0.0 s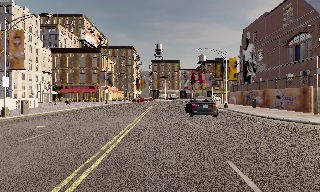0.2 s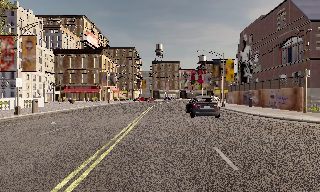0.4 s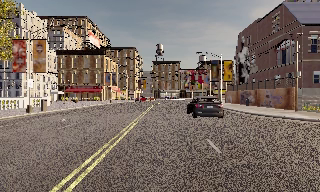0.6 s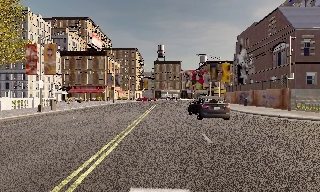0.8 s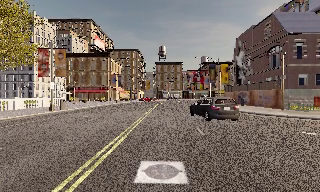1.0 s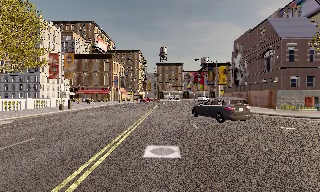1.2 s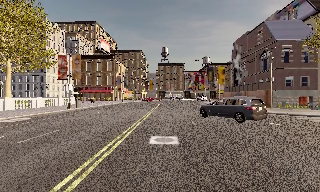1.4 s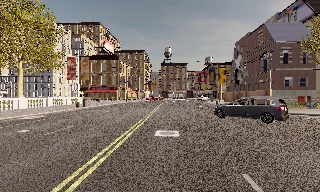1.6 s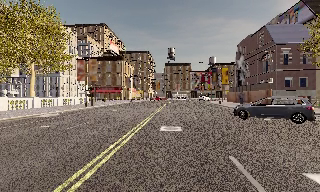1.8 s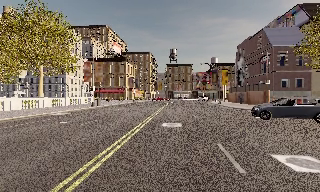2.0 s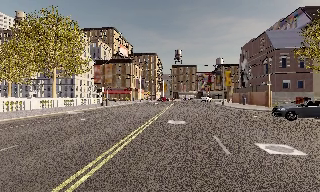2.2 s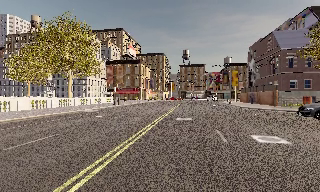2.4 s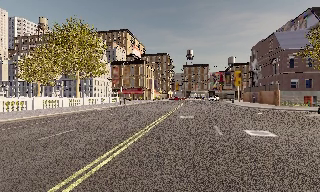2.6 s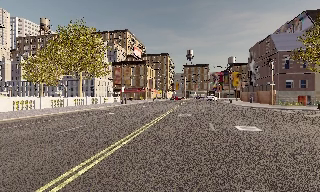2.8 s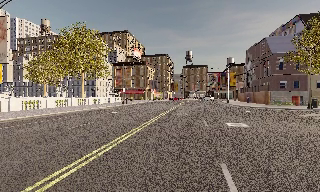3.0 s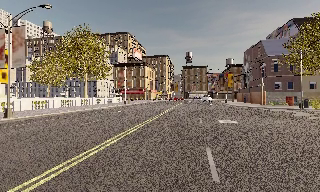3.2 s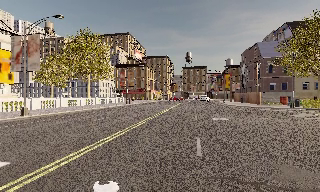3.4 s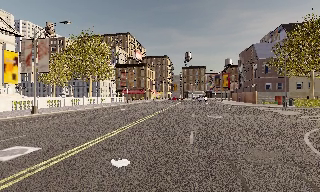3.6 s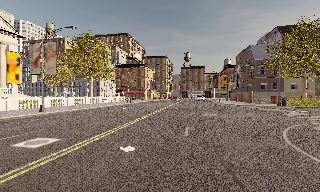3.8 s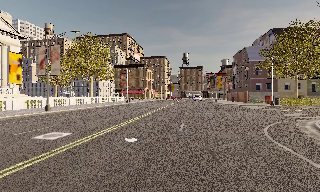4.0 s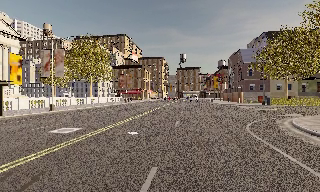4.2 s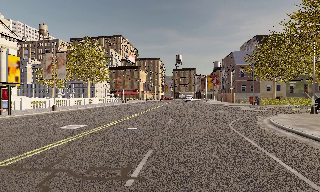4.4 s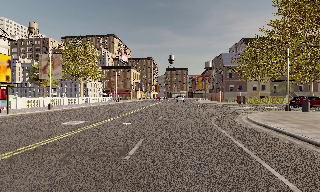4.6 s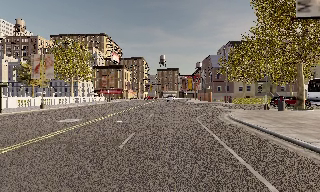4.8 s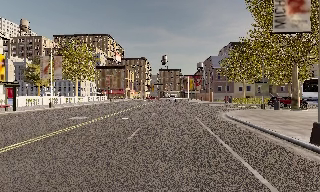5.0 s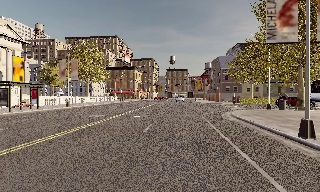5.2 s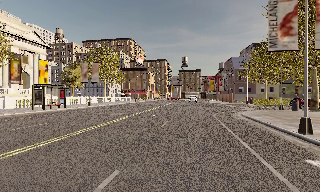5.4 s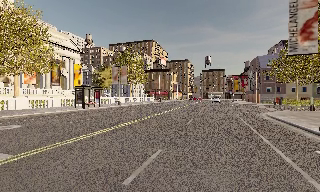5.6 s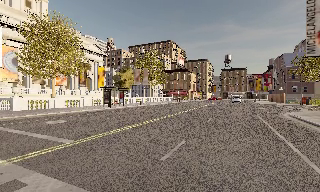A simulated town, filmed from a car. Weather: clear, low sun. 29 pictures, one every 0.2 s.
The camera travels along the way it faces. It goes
backward.
0.0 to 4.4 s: The camera travels backward, about 25 m, so what stands in front gets smaller.
4.4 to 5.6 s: The camera swings to its left by about 20 degrees, and the scene slides to the right. It travels backward, about 7 m, so what stands in front gets smaller.
The film runs backward here.
